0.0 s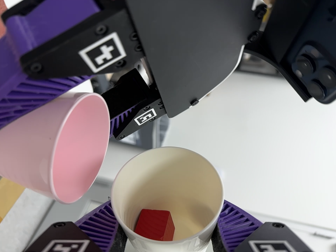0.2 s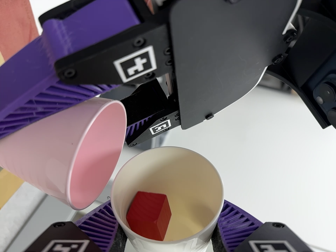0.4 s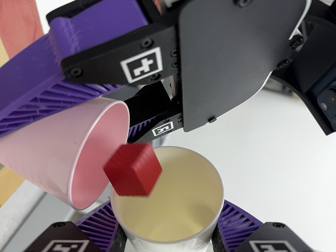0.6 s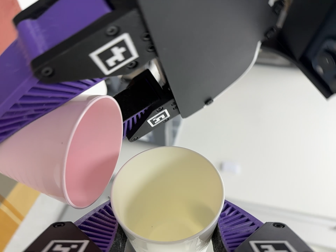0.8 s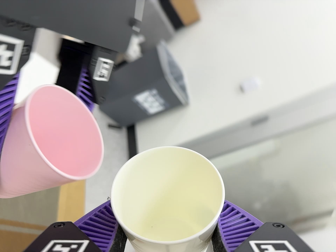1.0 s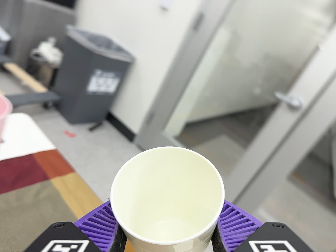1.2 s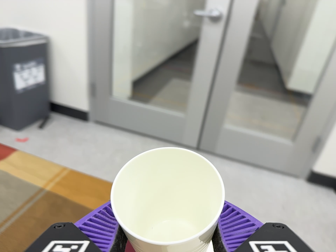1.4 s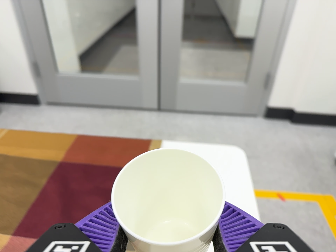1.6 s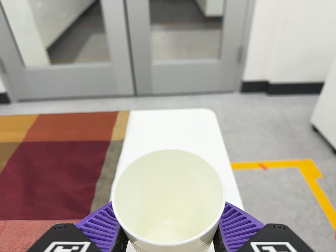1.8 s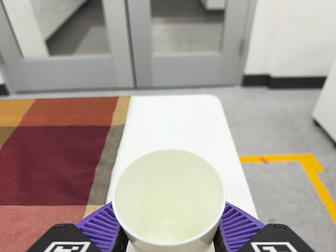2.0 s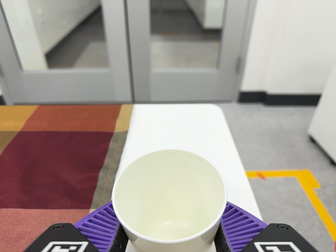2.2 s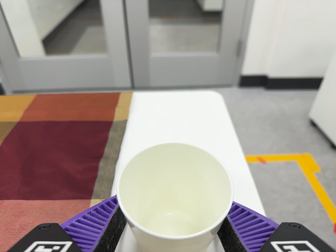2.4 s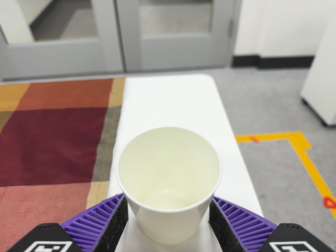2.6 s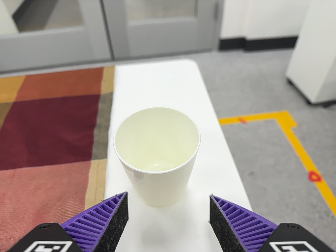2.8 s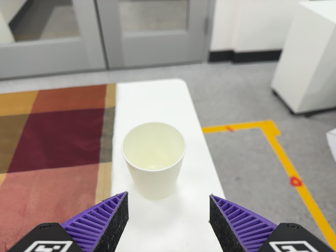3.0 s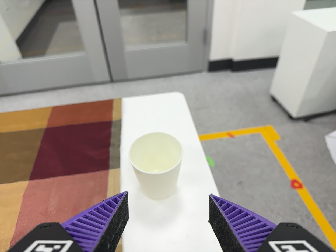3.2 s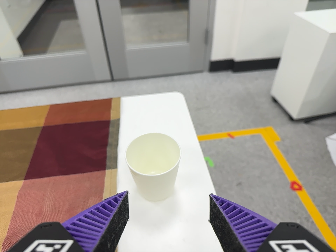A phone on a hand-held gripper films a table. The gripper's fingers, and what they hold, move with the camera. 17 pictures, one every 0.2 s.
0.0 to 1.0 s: The camera travels to its right and toward the bottom of its view, about 14 cm. Its aim tips toward the bottom of its view by about 15 degrees, and the scene shifts upward. It rolls about its line of sight by about 80 degrees, and the scene rotates counterclockwise.
1.0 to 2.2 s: The camera pans to its right by about 20 degrees. It travels toward the bottom of its view and to its right, about 26 cm, so close, fixed things drift upward. Its aim tips toward the bottom of its view by about 20 degrees, and the scene shifts upward. It rolls about its line of sight by about 40 degrees, and the scene rotates counterclockwise.
2.2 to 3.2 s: The camera travels backward, about 16 cm, so what stands in front gets smaller.
The film runs forward here.
